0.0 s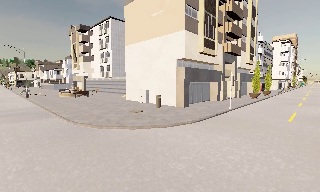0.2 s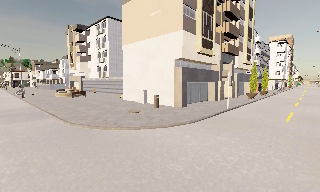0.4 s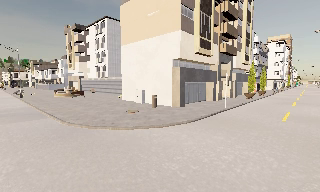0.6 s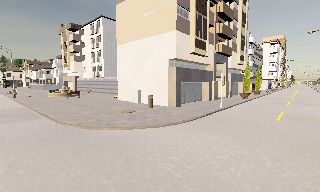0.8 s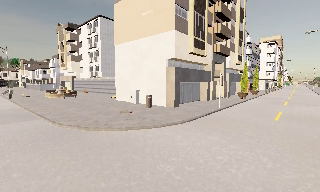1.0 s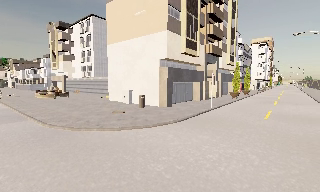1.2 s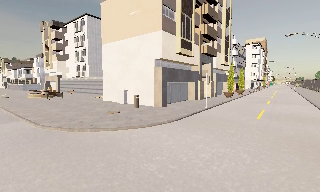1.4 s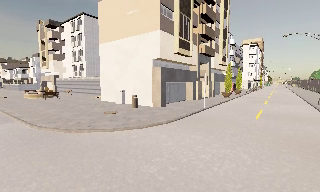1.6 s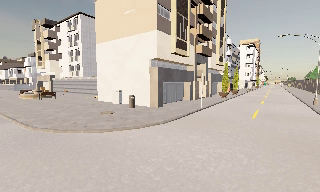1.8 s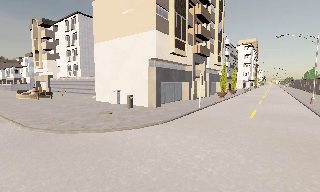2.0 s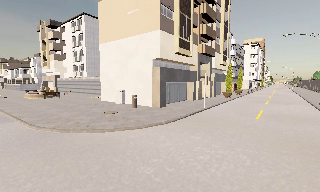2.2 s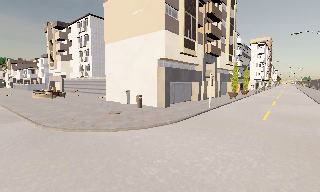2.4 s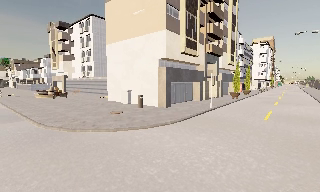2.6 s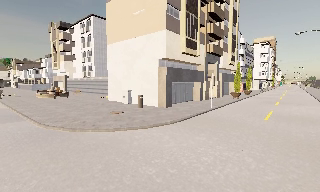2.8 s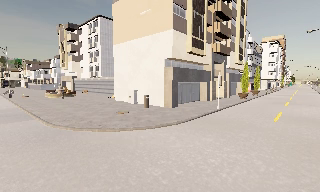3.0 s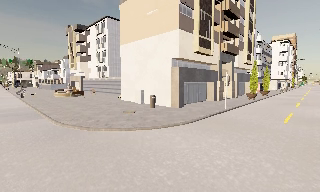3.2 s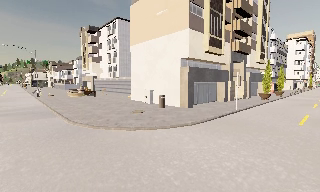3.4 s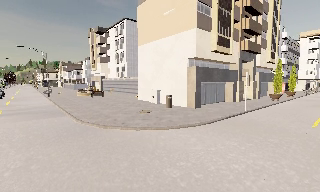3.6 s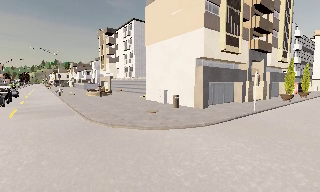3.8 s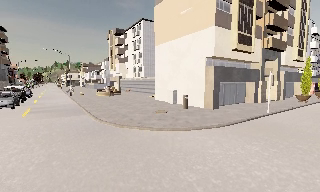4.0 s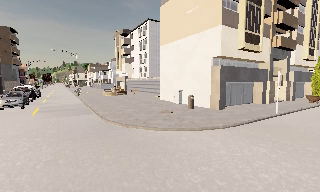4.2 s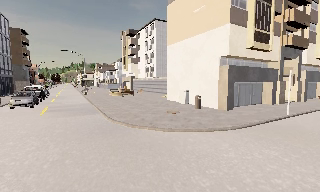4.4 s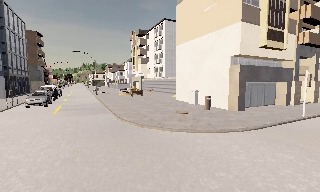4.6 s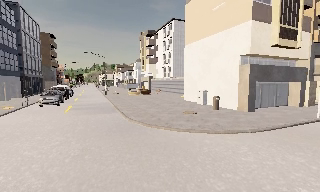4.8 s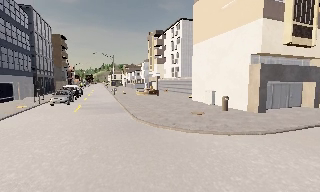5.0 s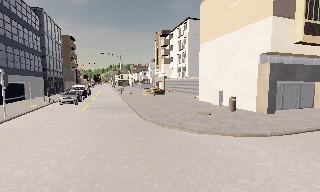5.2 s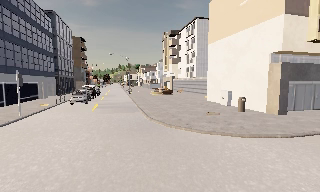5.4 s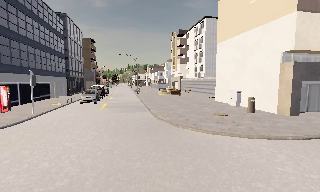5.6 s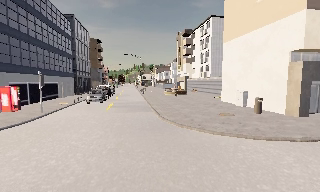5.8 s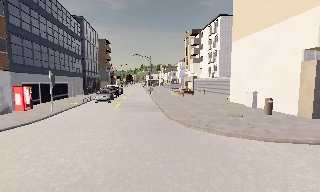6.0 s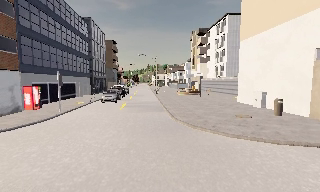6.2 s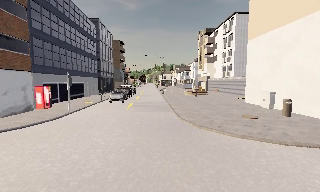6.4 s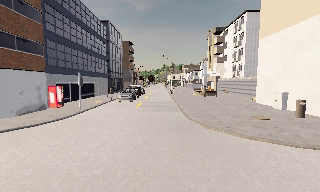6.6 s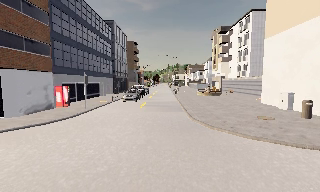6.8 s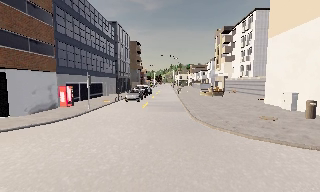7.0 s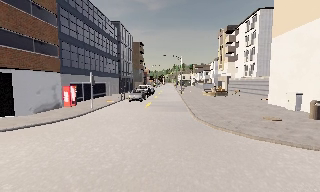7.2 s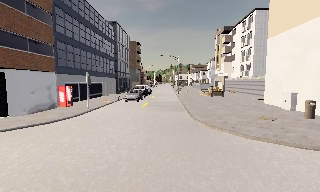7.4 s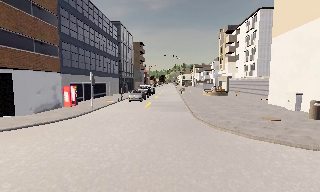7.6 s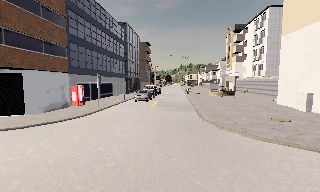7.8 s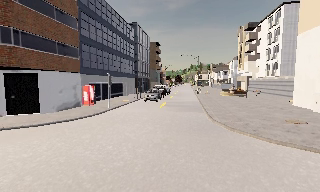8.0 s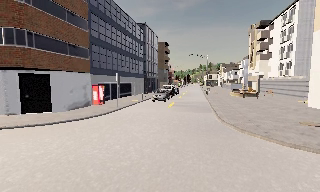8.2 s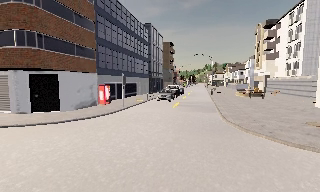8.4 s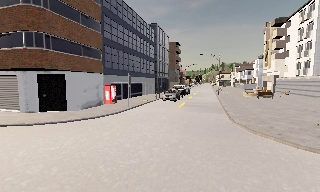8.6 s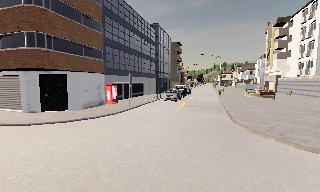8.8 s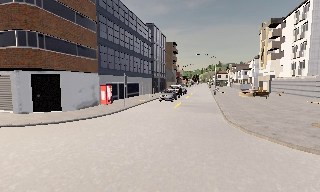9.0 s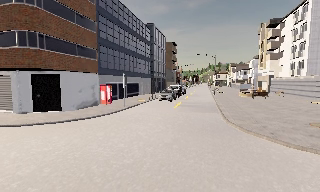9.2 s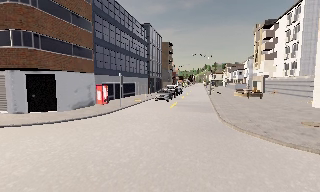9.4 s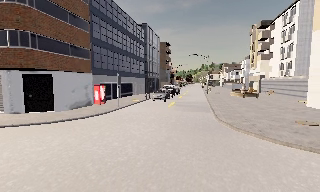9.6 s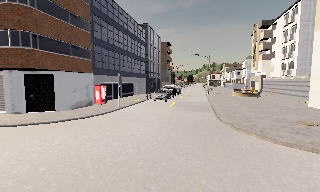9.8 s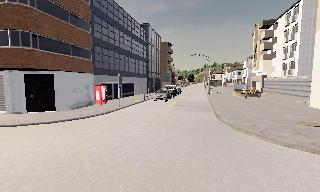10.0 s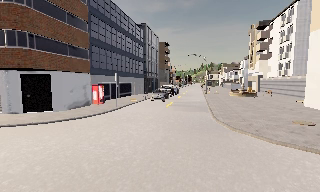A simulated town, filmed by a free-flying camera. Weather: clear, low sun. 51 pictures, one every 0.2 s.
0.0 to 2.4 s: The camera shifts only a little, or ends up much as it began.
2.4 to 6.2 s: The camera swings to its left by about 50 degrees, and the scene slides to the right. It travels to its right, about 0.5 m.
6.2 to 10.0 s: The camera swings to its left by about 15 degrees, and the scene slides to the right. It travels to its right, about 1 m.
The film runs forward here.
